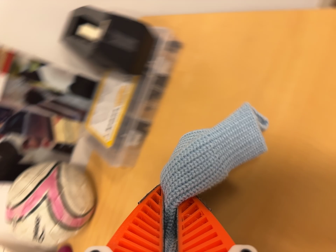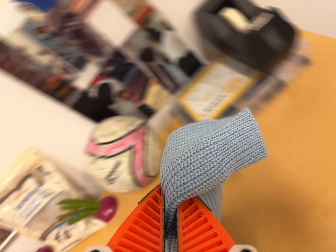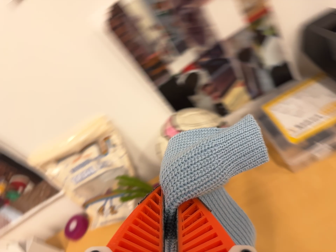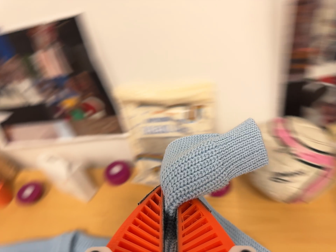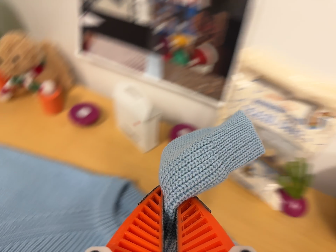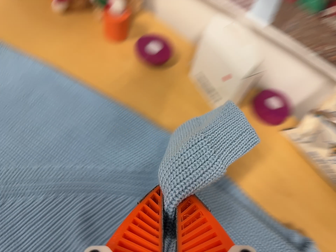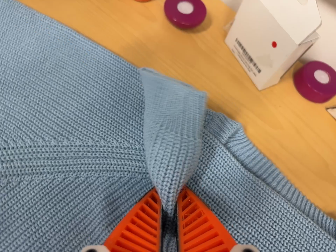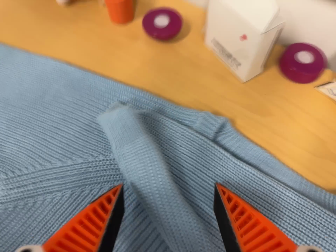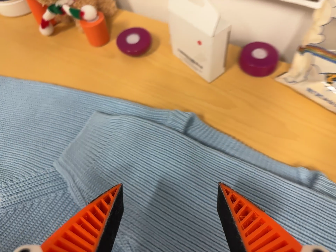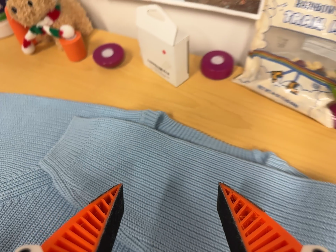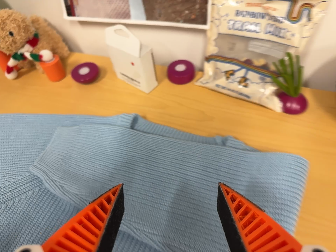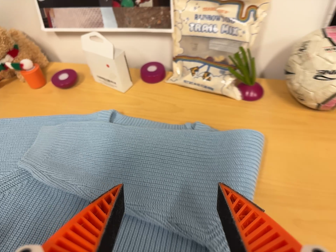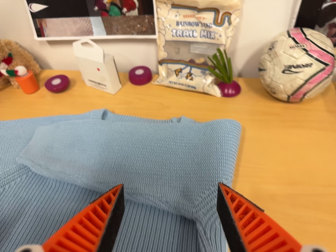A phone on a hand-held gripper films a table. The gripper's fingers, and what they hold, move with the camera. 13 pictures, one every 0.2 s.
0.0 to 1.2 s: The scene slides to the right, as the camera pans about 20 degrees to its left. It travels to its left, about 60 cm, so close, fixed things drift to the right. Its aim tips toward the bottom of its view by about 30 degrees, and the scene shifts upward. It rolls about its line of sight by about 100 degrees, and the scene rotates clockwise.
1.2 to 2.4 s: The camera travels backward, toward the bottom of its view and to its right, about 30 cm, so what stands in front gets smaller. Its aim tips toward the top of its view by about 20 degrees. It rolls about its line of sight by about 30 degrees, and the scene rotates counterclockwise.
The film runs forward here.
